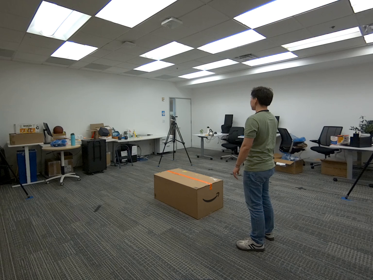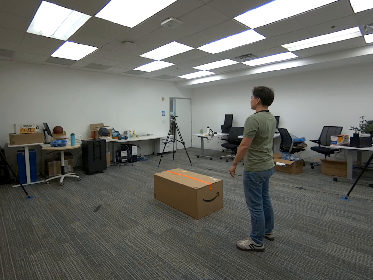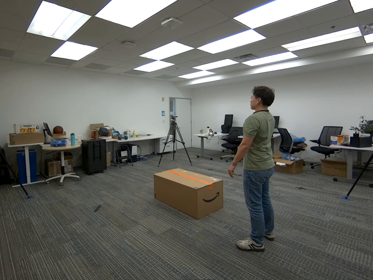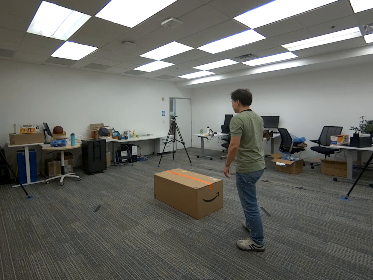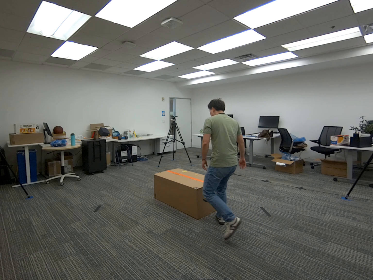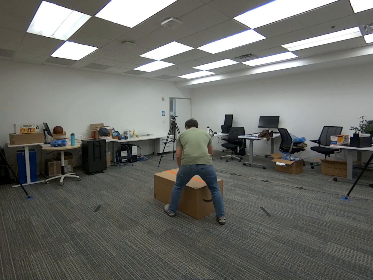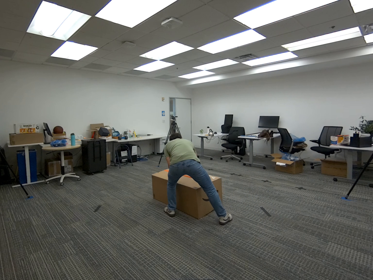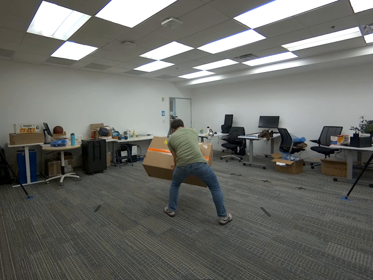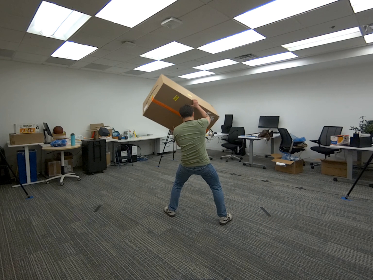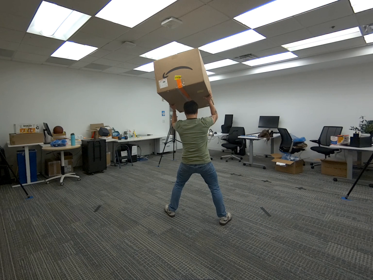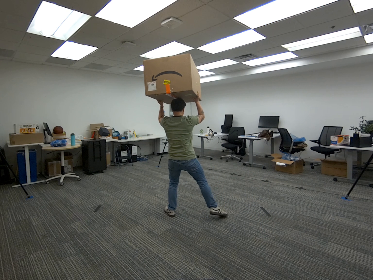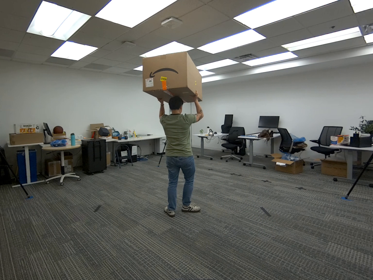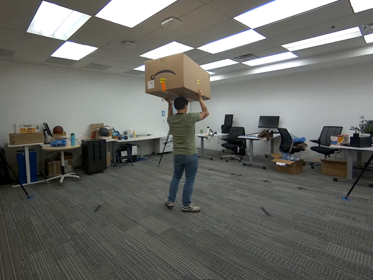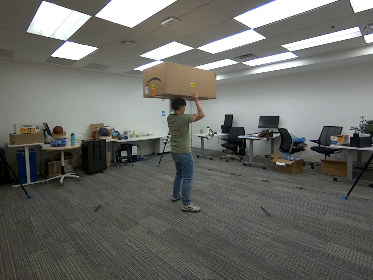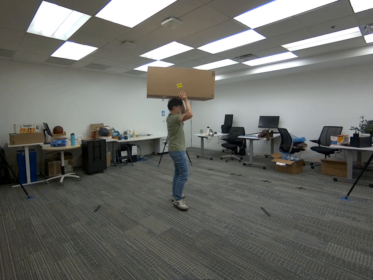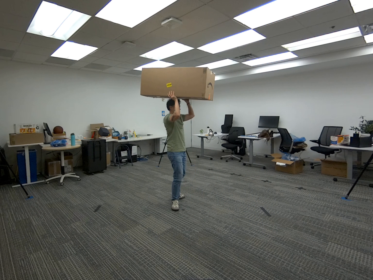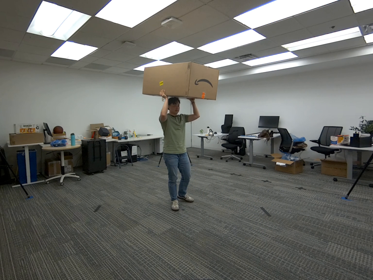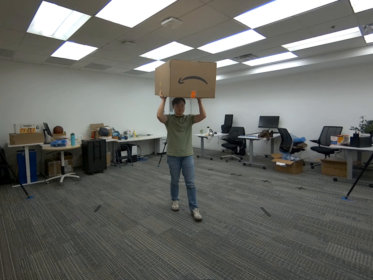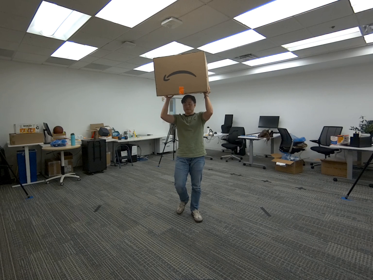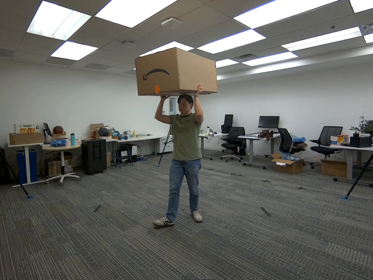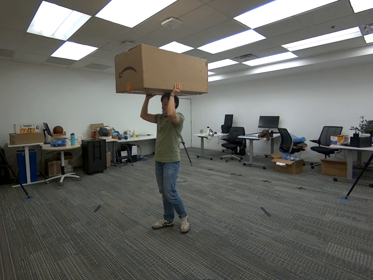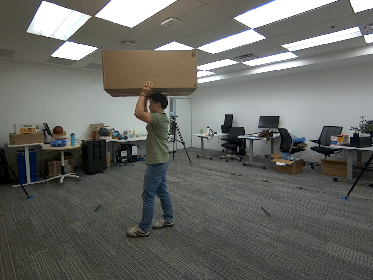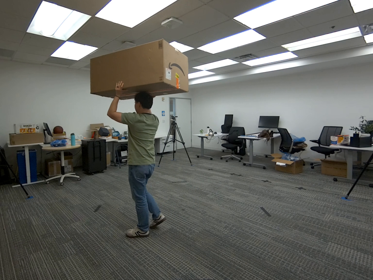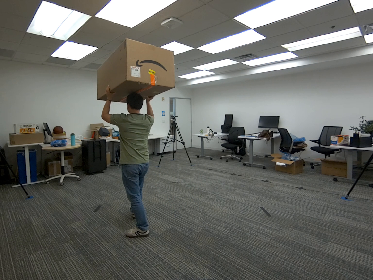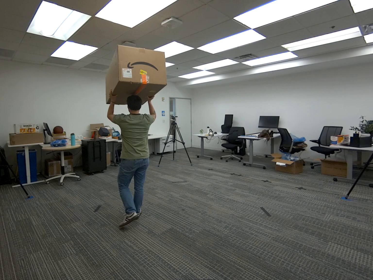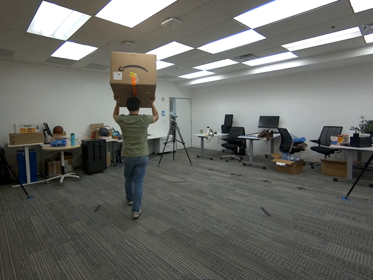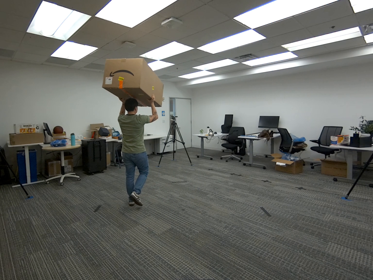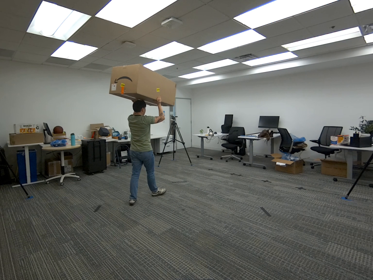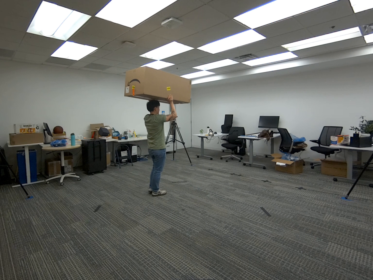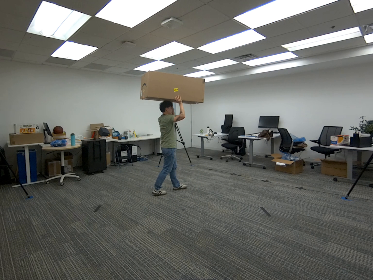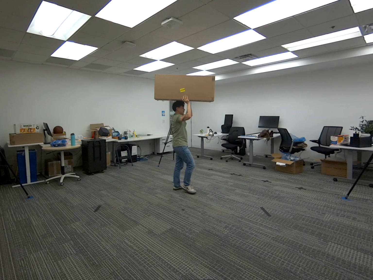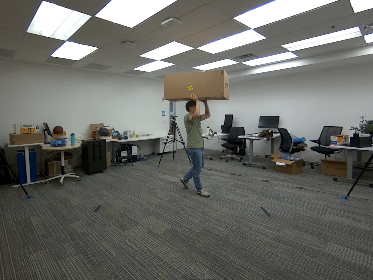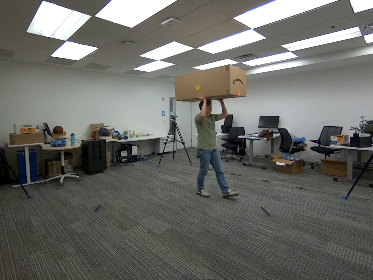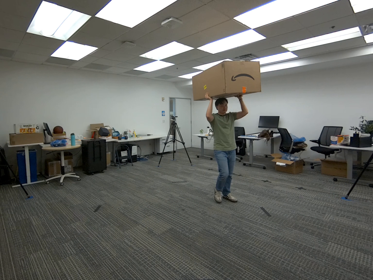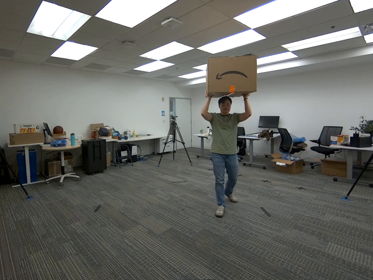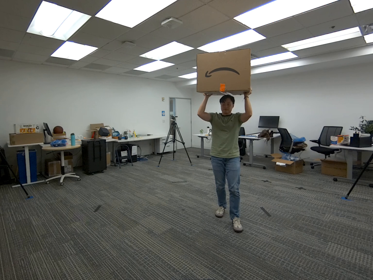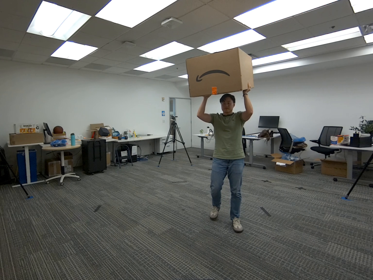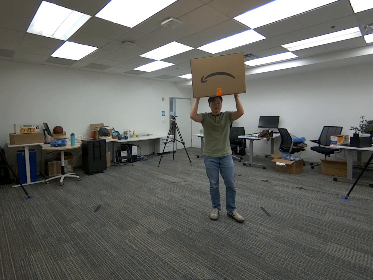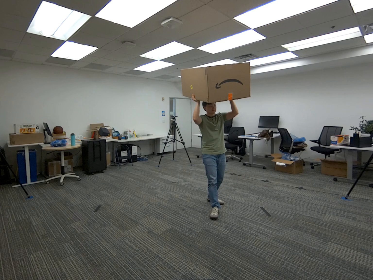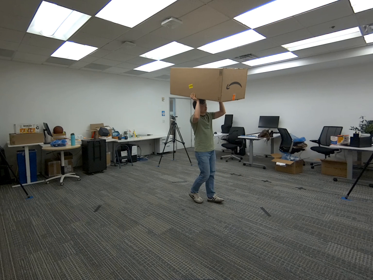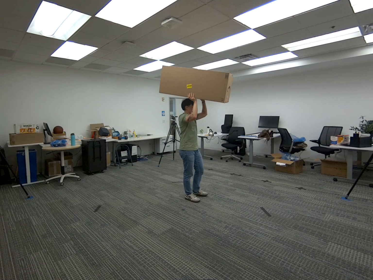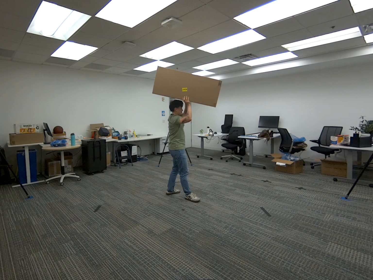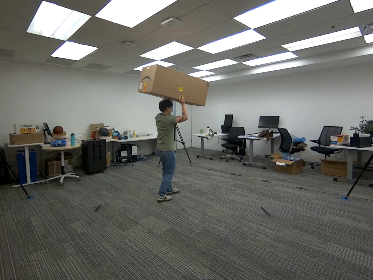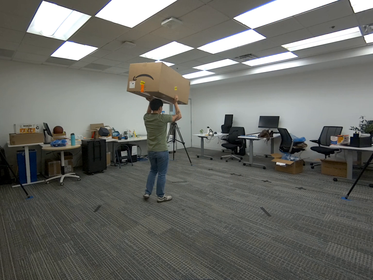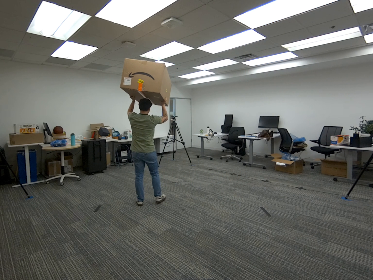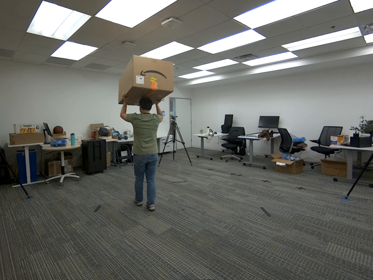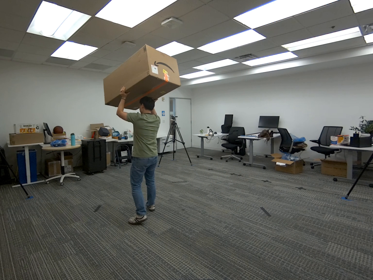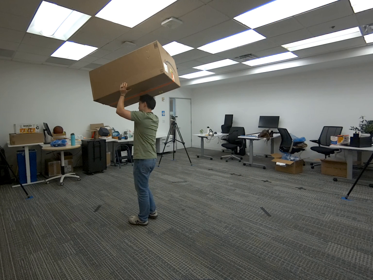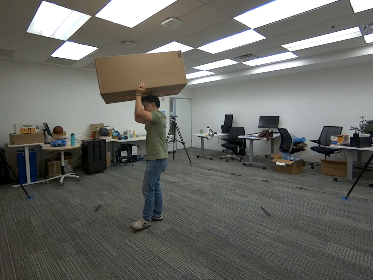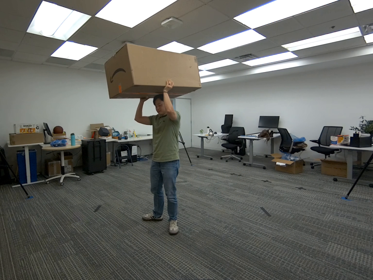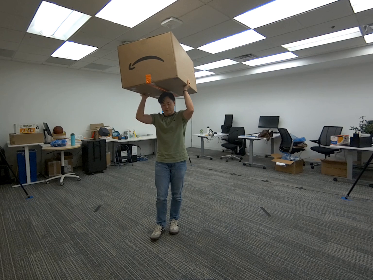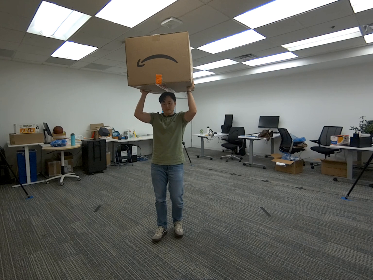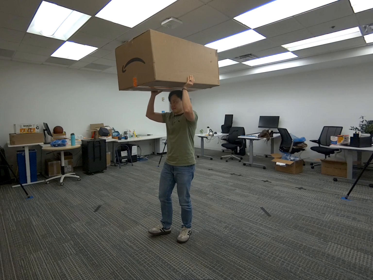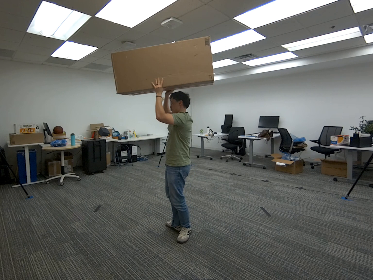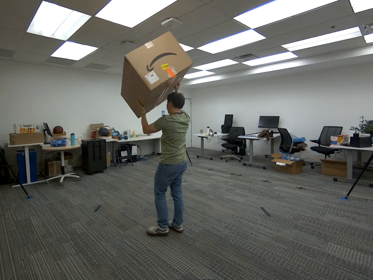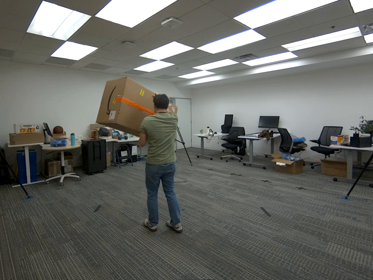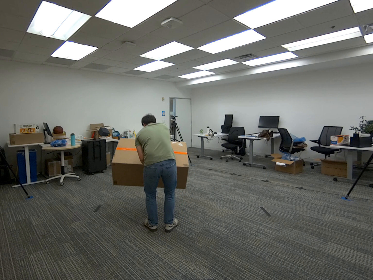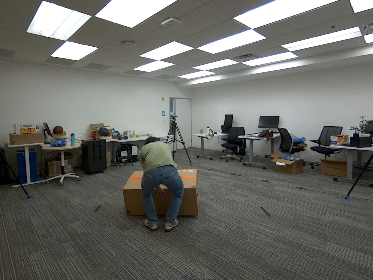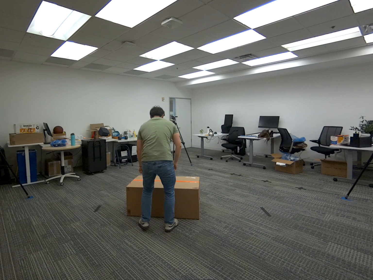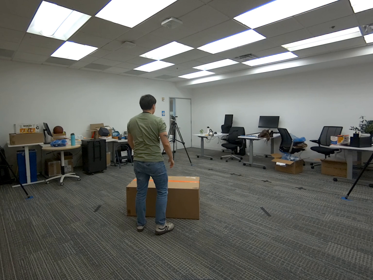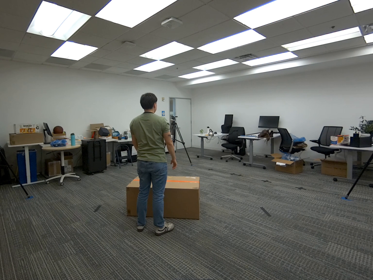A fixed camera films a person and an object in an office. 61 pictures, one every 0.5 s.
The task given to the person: Walk to the giant cardboard box on the ground and place both hands on it. Lift the box above your head and walk around while holding it overhead. Continue walking until you are finished, then lower the box and place it back on the ground.
